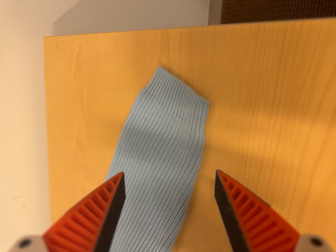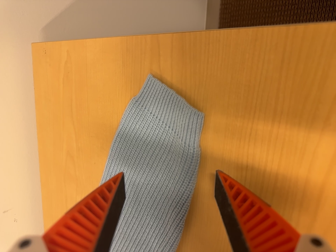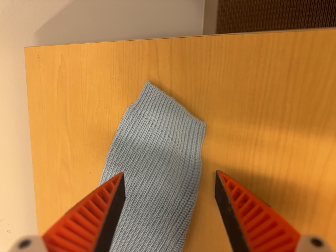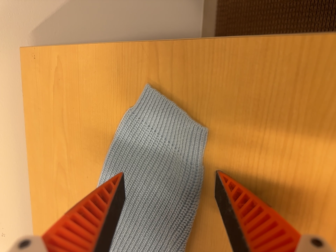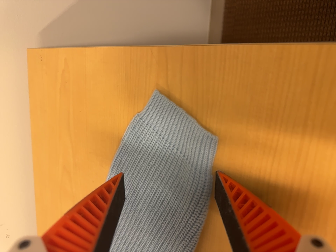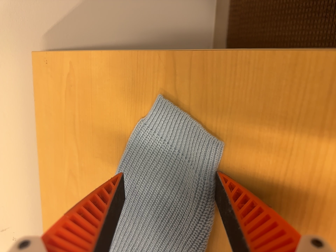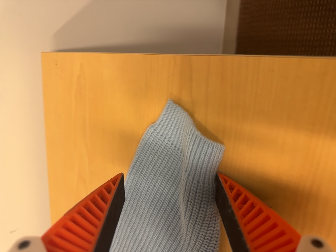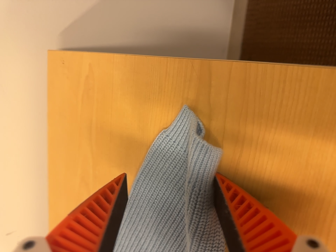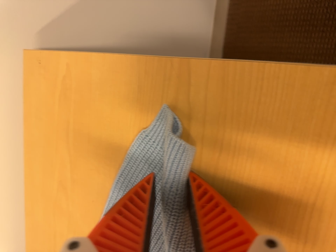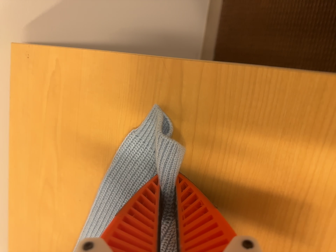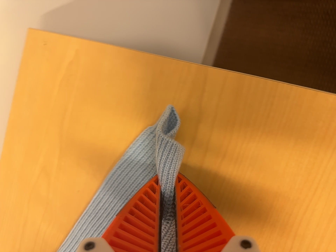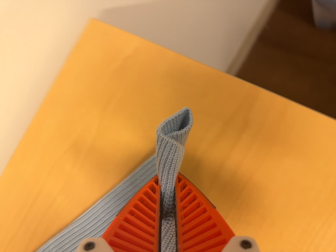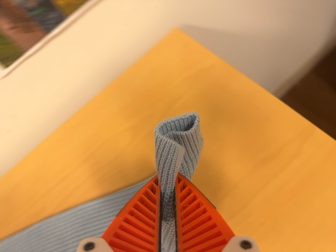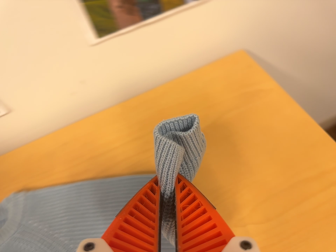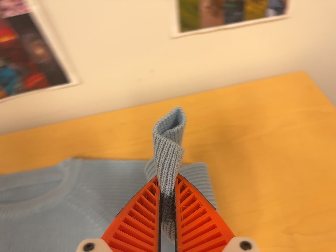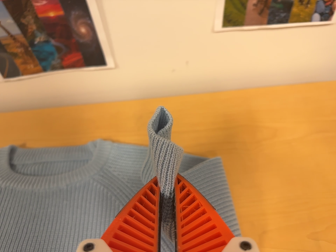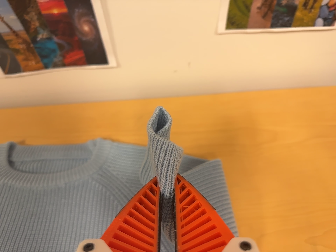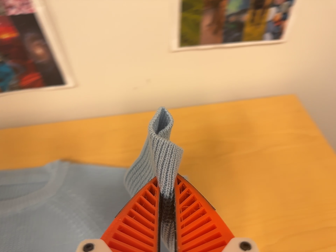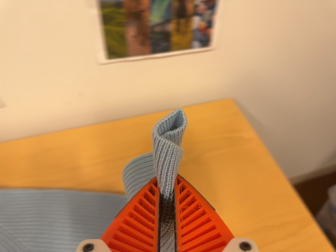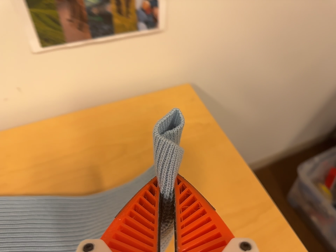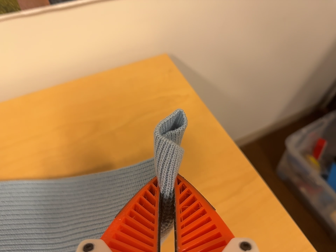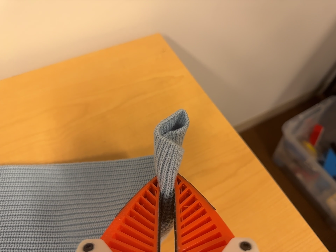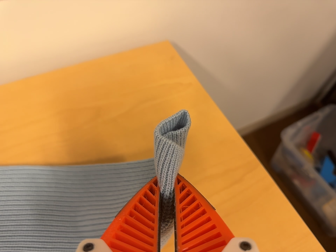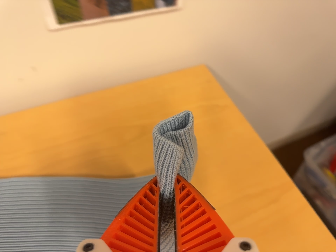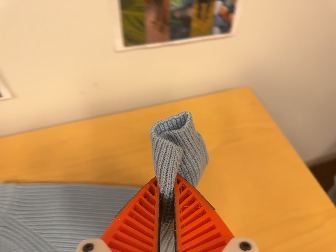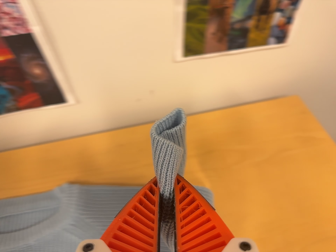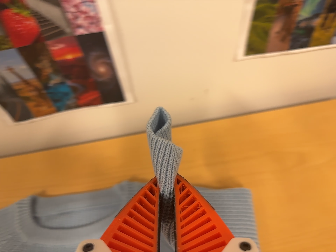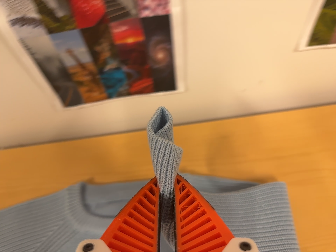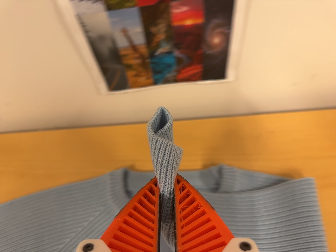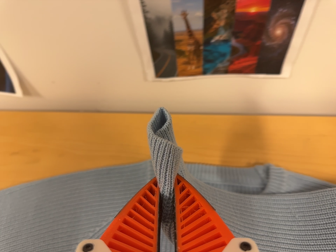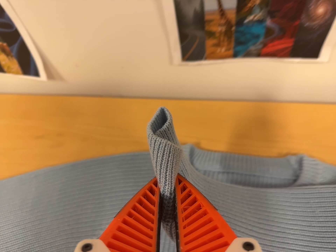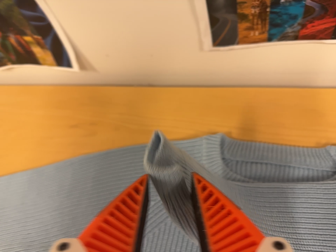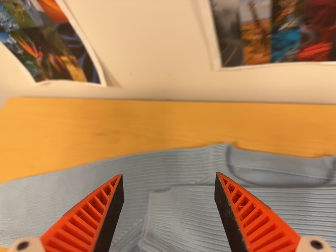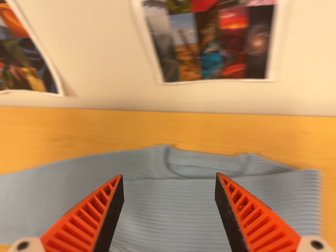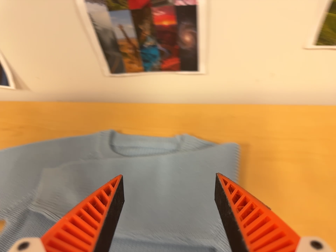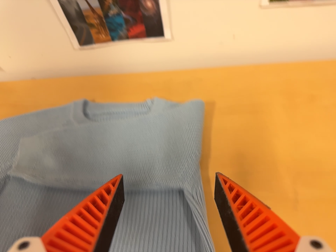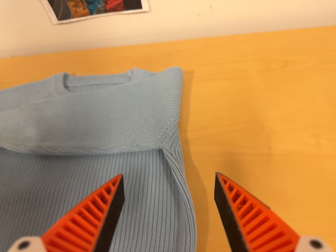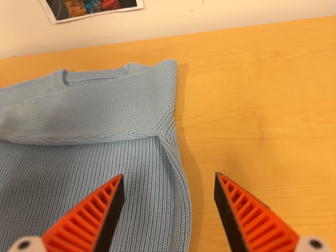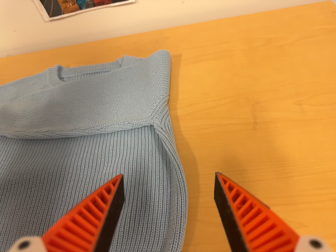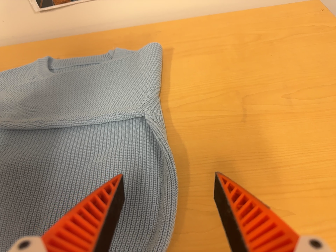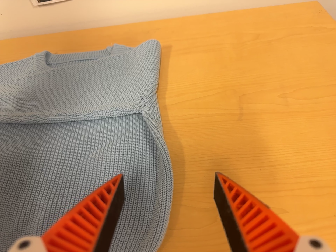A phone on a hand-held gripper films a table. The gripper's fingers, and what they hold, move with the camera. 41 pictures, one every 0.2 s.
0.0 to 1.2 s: The camera travels forward and toward the top of its view, about 8 cm, so what stands in front looms larger.
1.2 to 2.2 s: The camera pans to its right by about 15 degrees. It travels to its left, about 12 cm. Its aim tips toward the top of its view by about 10 degrees. It rolls about its line of sight by about 25 degrees, and the scene rotates clockwise.
2.2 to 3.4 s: The camera travels to its left and backward, about 28 cm, so close, fixed things drift to the right. Its aim tips toward the top of its view by about 15 degrees. It rolls about its line of sight by about 50 degrees, and the scene rotates clockwise.
3.4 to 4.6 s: The scene slides to the left, as the camera pans about 10 degrees to its right. It travels to its right and forward, about 9 cm, so close, fixed things drift to the left. It rolls about its line of sight by about 10 degrees, and the scene rotates counterclockwise.
4.6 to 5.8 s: The camera swings to its left by about 25 degrees, and the scene slides to the right. It travels to its left, about 32 cm, so close, fixed things drift to the right. It rolls about its line of sight by about 20 degrees, and the scene rotates clockwise.
5.8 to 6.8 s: The camera travels backward, to its right and toward the bottom of its view, about 18 cm, so what stands in front gets smaller.
6.8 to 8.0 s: The camera travels toward the bottom of its view and to its right, about 18 cm, so close, fixed things drift upward. It rolls about its line of sight by about 10 degrees, and the scene rotates counterclockwise.
The film runs forward here.
